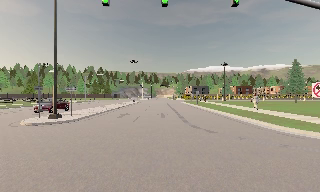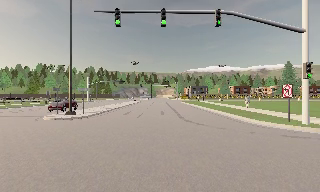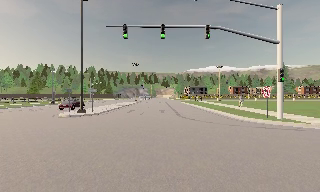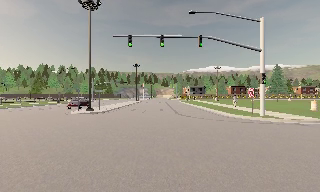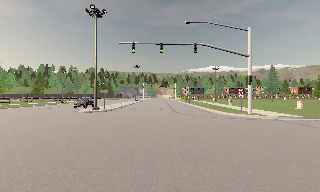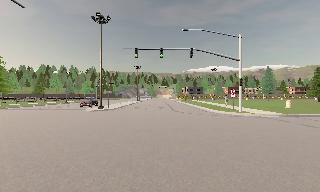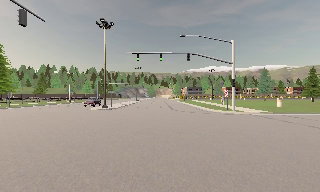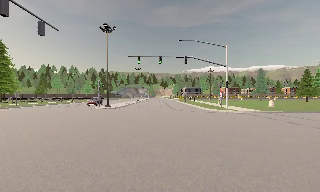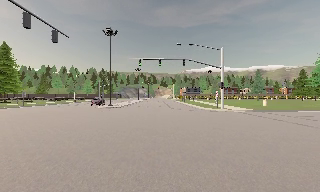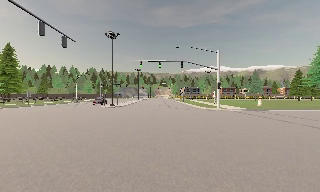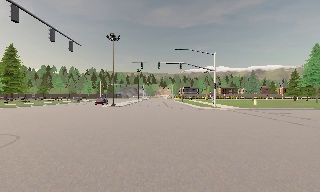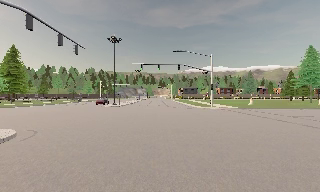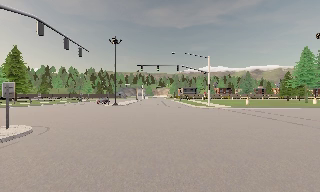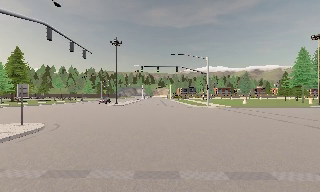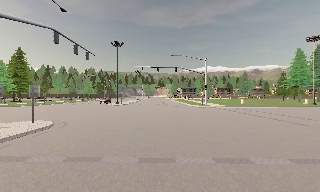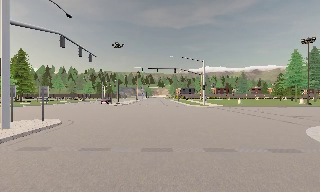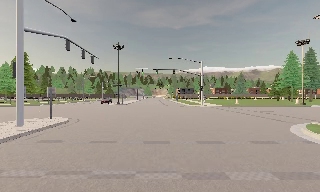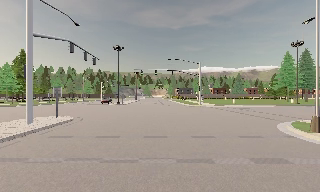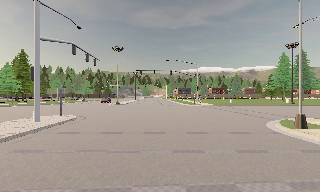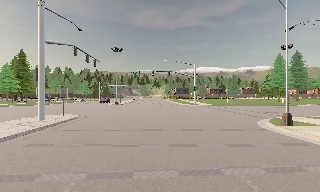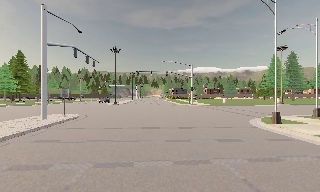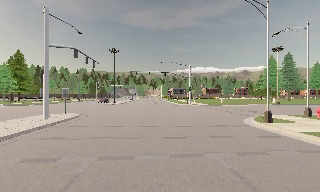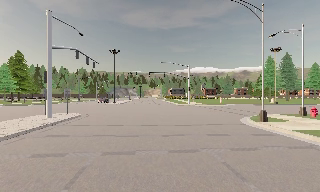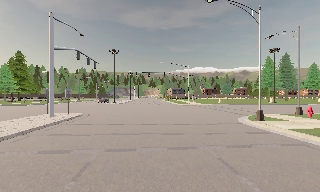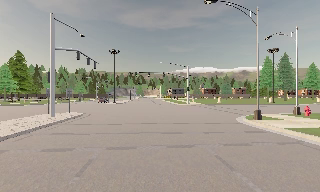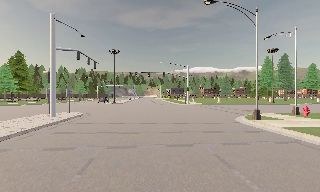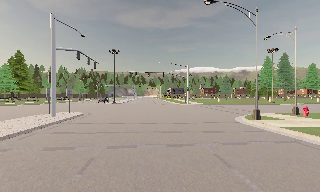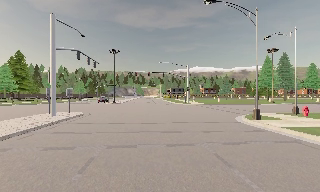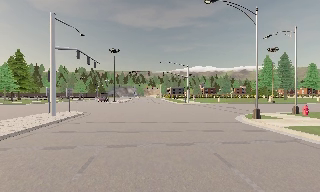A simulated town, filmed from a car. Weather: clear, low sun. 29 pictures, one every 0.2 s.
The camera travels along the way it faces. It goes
backward.
0.0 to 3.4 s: The camera travels backward, about 20 m, so what stands in front gets smaller. It loses speed.
3.4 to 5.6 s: The camera travels backward, about 3.5 m, so what stands in front gets smaller. It loses speed.
The film runs backward here.
